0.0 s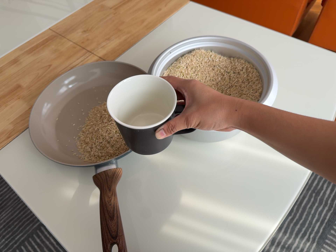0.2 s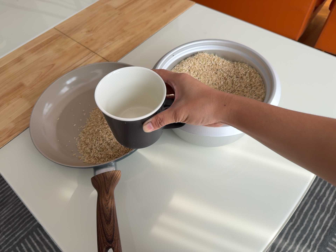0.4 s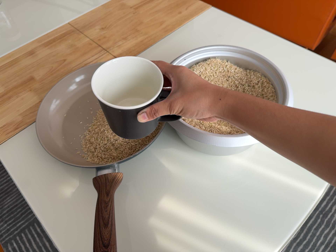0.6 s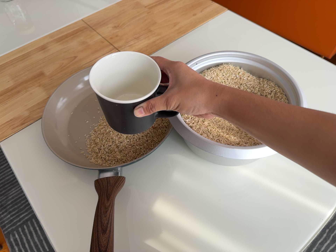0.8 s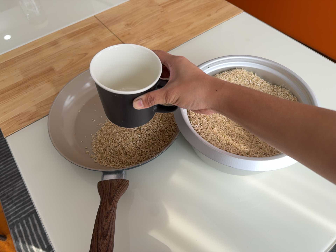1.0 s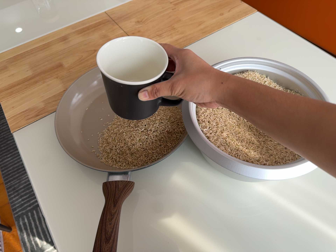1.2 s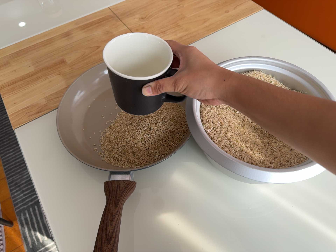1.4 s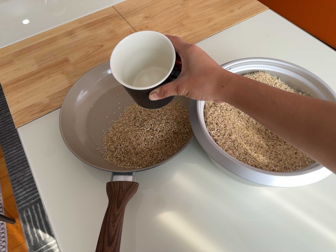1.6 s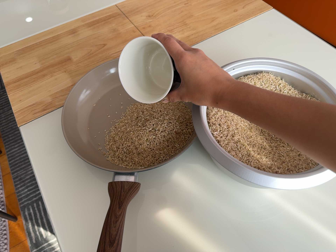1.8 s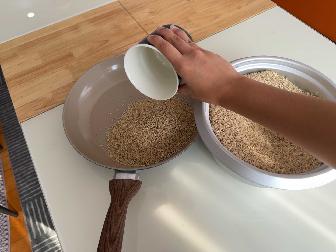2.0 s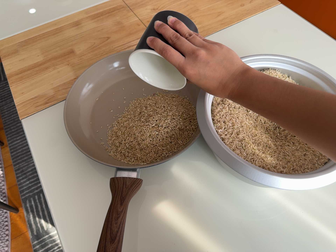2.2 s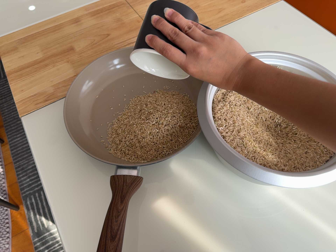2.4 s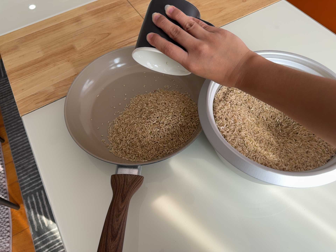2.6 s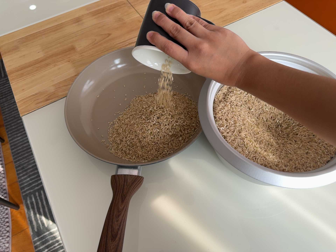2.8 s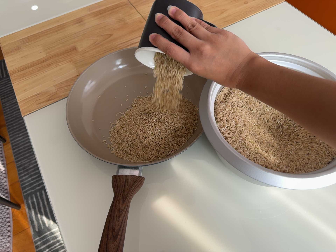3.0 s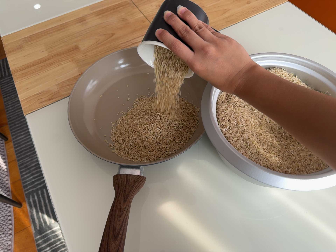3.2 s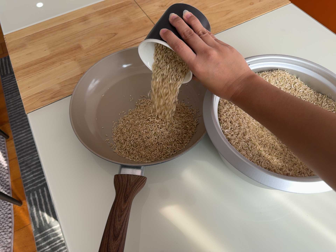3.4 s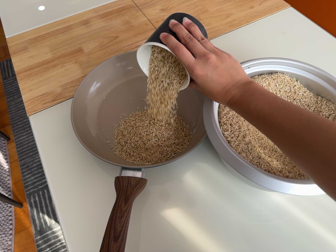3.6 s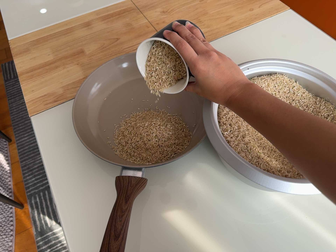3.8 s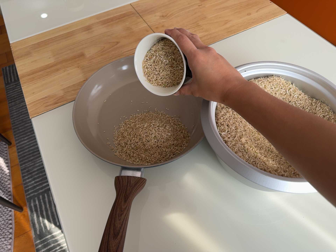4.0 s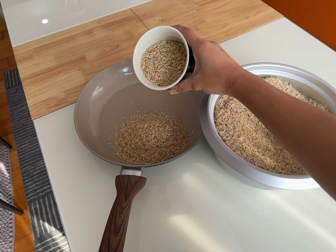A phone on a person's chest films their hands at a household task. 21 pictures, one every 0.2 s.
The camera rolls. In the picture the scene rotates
clockwise.
0.0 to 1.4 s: The camera travels forward and toward the top of its view, about 9 cm, so what stands in front looms larger. It rolls about its line of sight by about 15 degrees, and the scene rotates clockwise.
1.4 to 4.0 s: The camera shifts only a little, or ends up much as it began.
The film runs backward here.
